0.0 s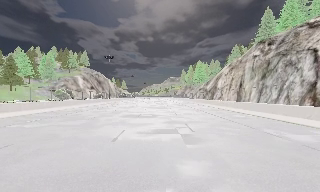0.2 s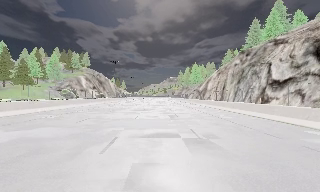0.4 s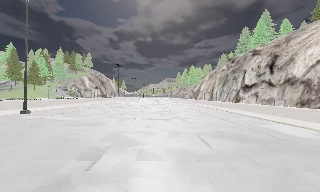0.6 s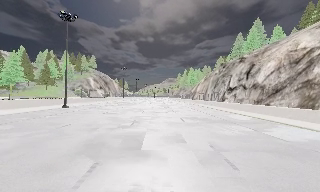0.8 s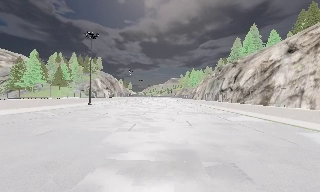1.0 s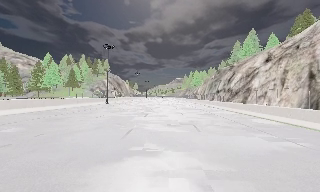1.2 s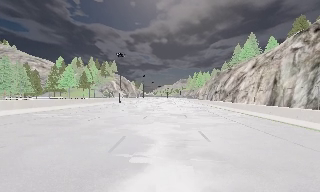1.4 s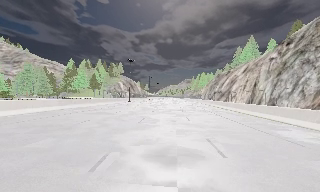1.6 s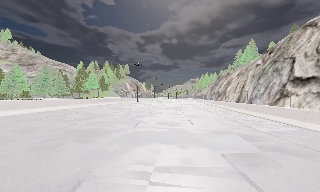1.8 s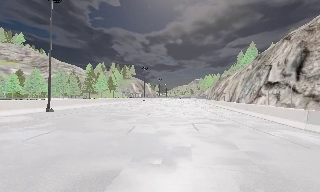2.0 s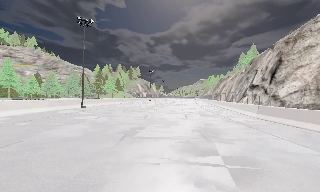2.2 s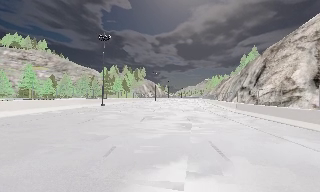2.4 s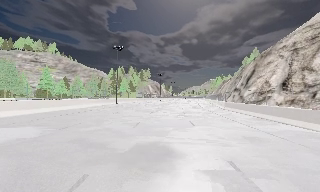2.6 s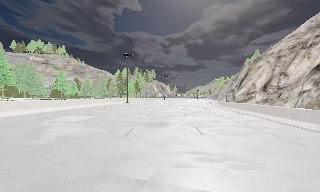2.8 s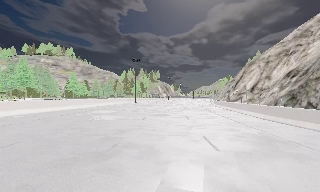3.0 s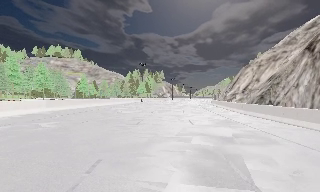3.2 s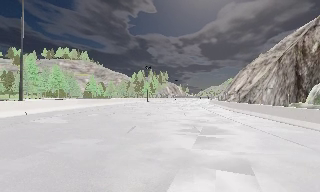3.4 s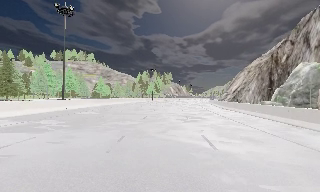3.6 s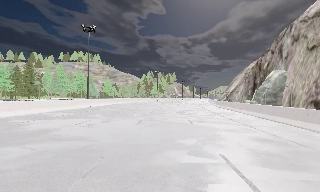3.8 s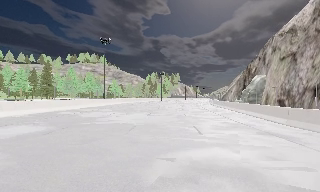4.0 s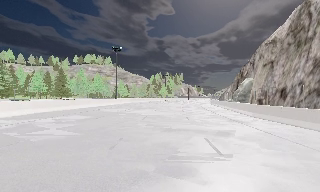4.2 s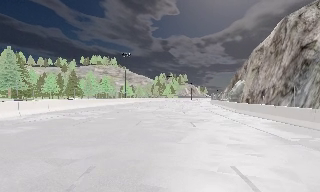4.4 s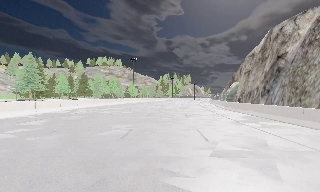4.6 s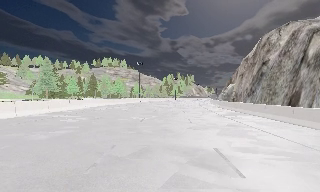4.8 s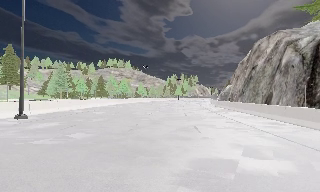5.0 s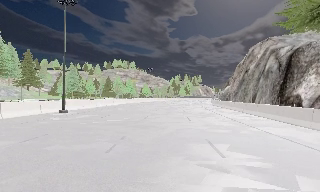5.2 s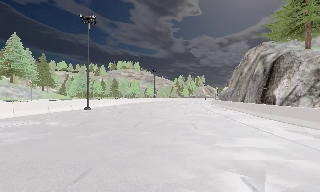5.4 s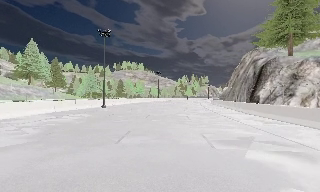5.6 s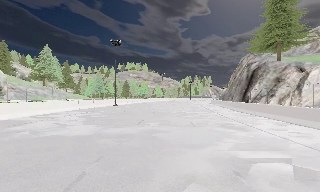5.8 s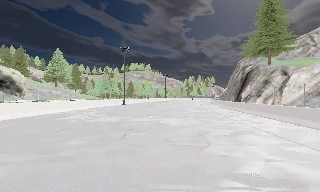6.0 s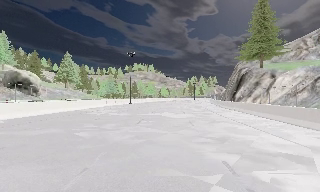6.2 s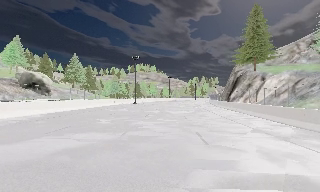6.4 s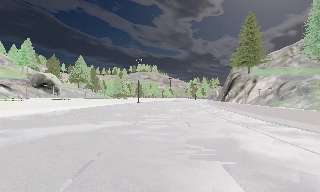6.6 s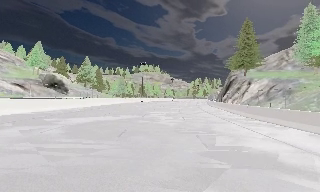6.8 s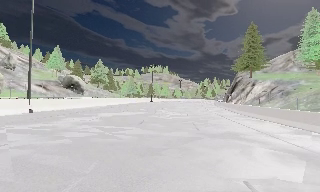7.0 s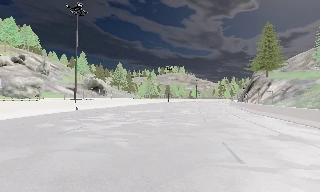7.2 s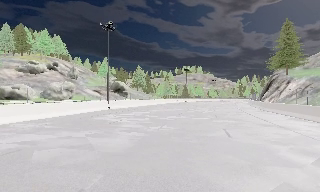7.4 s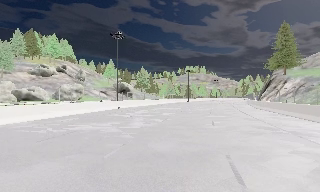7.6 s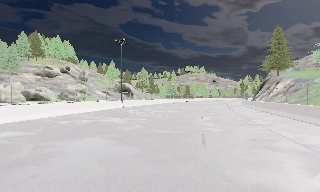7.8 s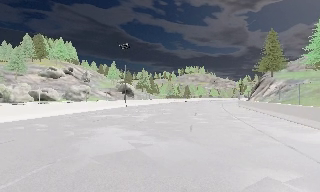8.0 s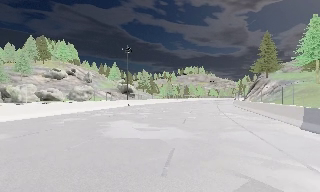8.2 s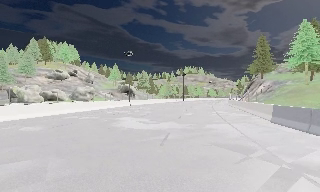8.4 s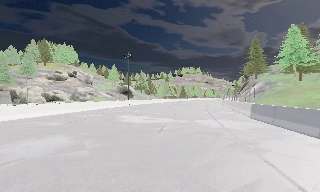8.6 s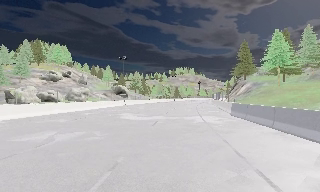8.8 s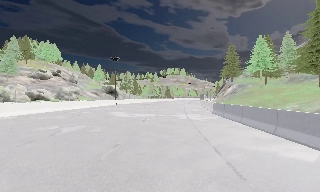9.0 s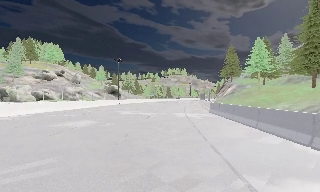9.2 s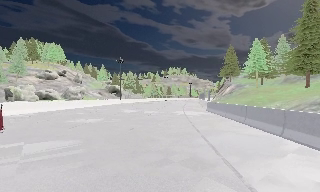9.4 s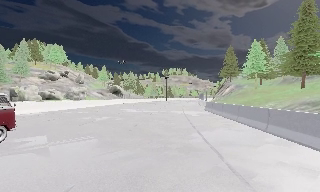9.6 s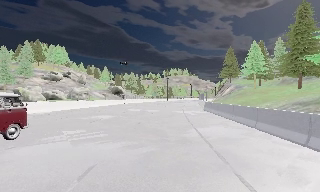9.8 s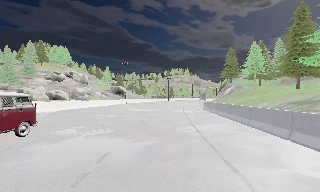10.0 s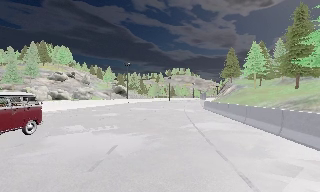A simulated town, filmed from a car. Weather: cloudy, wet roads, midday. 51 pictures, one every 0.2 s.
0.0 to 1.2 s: The camera travels backward, about 35 m, so what stands in front gets smaller.
1.2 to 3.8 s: The camera pans to its left, which is counterclockwise from overhead, by about 20 degrees. It travels backward, about 65 m, so what stands in front gets smaller.
3.8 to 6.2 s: The camera pans to its left, which is counterclockwise from overhead, by about 15 degrees. It travels backward, about 50 m, so what stands in front gets smaller.
6.2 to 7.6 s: The scene slides to the right, as the camera pans about 20 degrees to its left. It travels backward, about 20 m, so what stands in front gets smaller.
7.6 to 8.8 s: The camera travels backward, about 13 m, so what stands in front gets smaller.
8.8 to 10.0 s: The camera travels backward, about 7 m, so what stands in front gets smaller. It loses speed.
The film runs backward here.
